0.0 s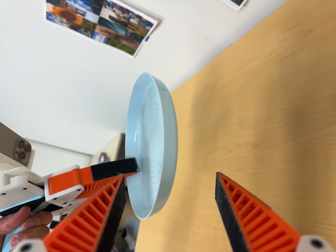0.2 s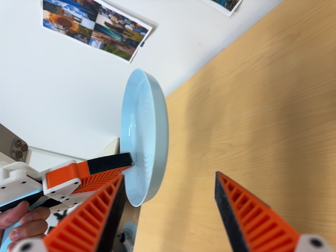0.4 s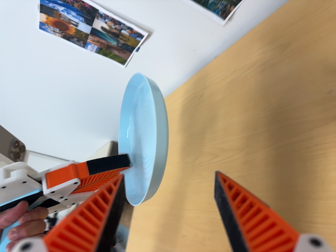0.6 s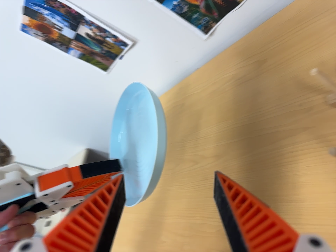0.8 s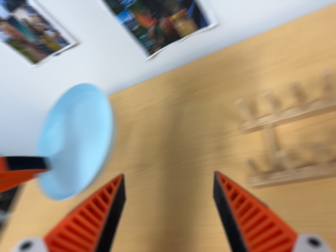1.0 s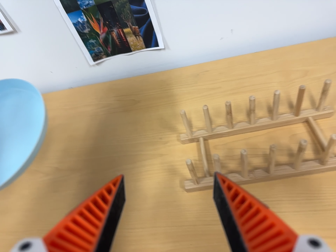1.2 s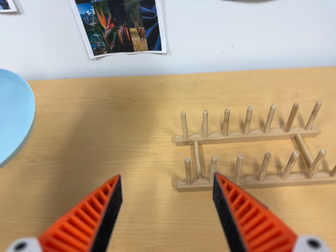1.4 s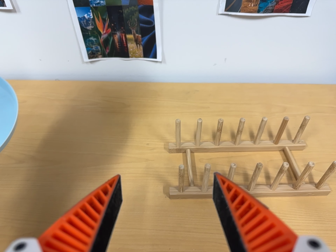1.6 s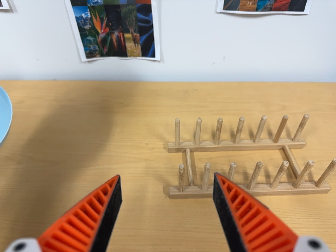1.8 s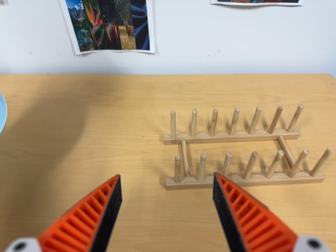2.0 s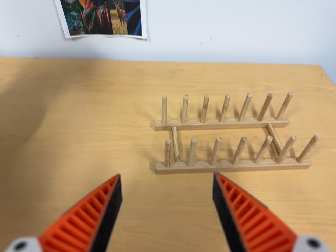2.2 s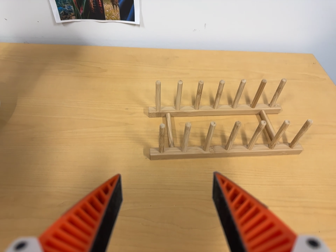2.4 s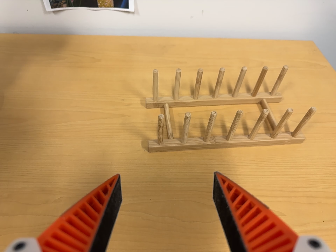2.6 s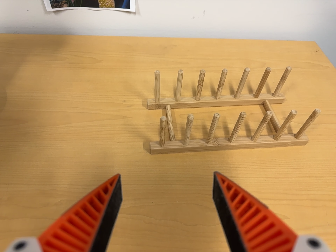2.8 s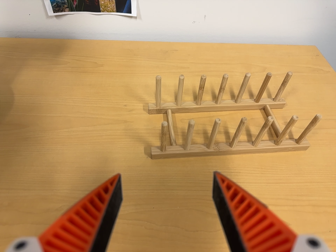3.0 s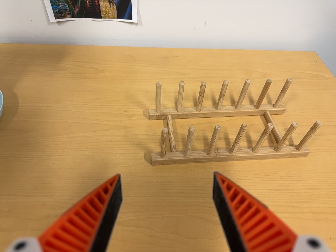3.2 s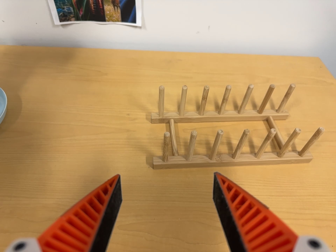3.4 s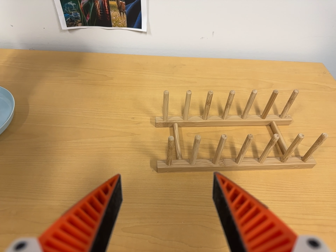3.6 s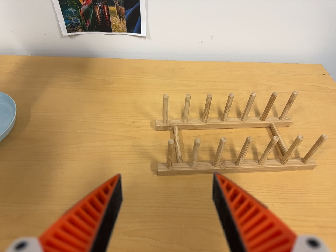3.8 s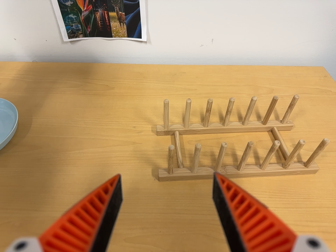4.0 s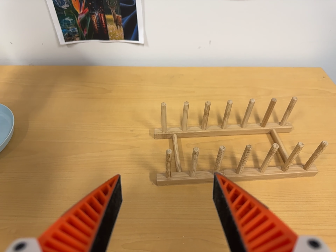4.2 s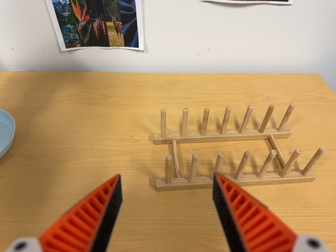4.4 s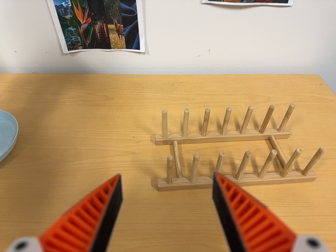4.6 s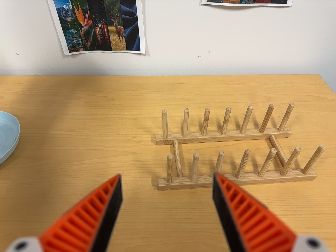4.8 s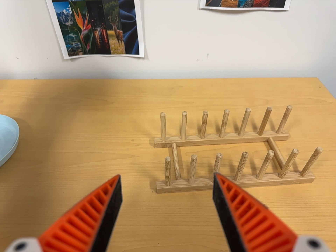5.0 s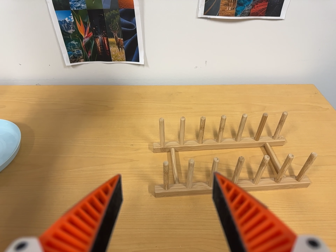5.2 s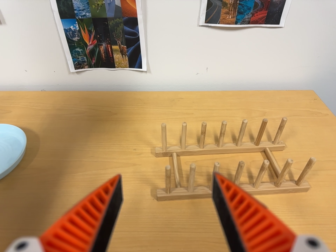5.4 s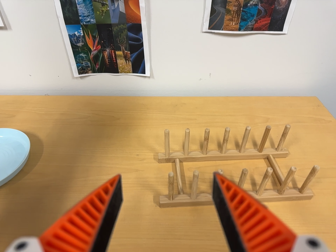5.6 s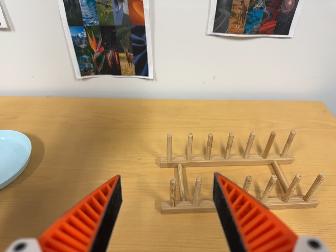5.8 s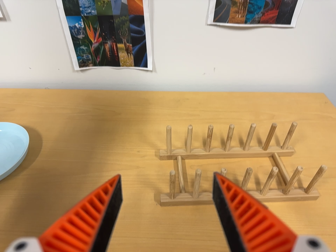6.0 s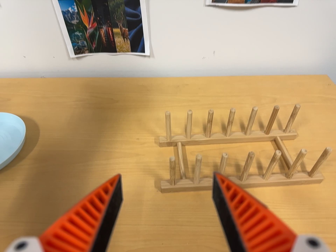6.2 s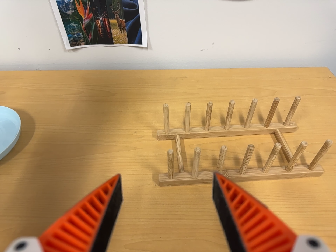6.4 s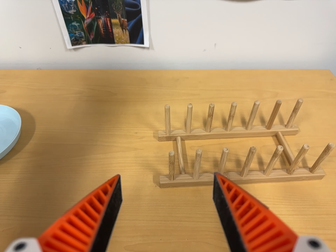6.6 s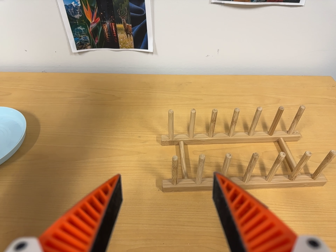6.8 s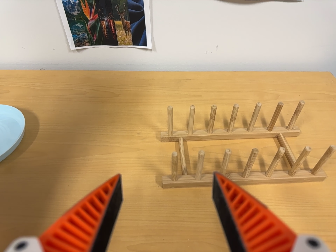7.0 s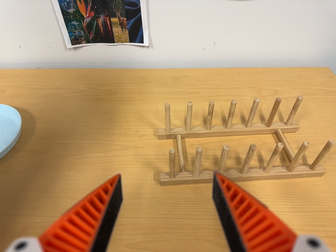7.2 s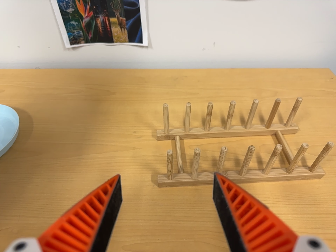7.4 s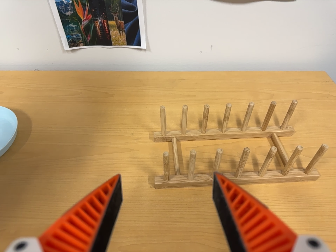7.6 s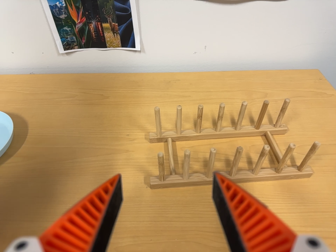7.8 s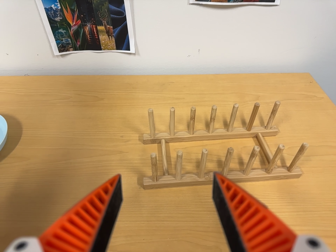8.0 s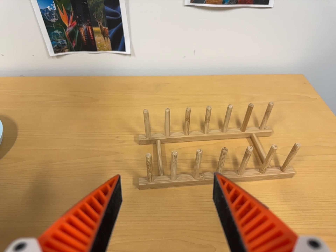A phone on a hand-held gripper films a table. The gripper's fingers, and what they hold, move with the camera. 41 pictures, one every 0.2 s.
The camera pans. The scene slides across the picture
to the left.
0.0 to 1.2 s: The scene slides to the left, as the camera pans about 50 degrees to its right. It travels to its left, toward the bottom of its view and backward, about 20 cm. Its aim tips toward the top of its view by about 20 degrees. It rolls about its line of sight by about 25 degrees, and the scene rotates clockwise.
1.2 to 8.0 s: The camera shifts only a little, or ends up much as it began.
The film runs backward here.
